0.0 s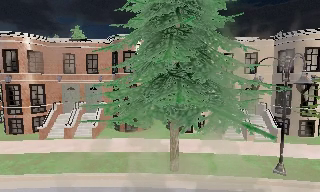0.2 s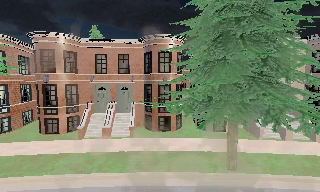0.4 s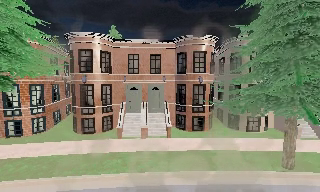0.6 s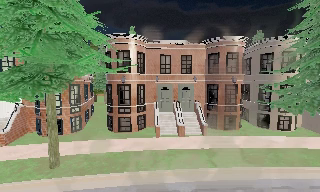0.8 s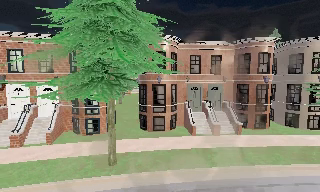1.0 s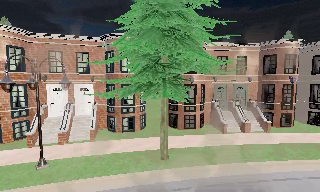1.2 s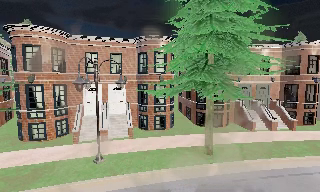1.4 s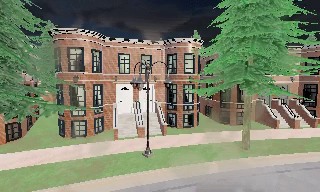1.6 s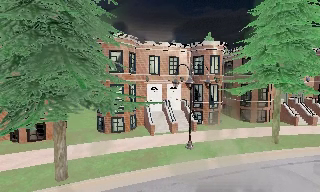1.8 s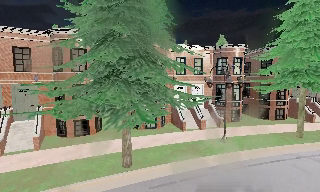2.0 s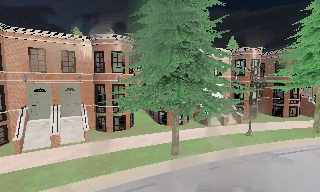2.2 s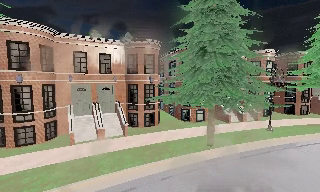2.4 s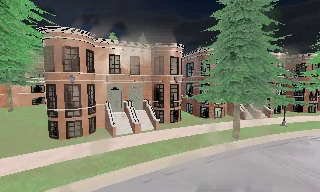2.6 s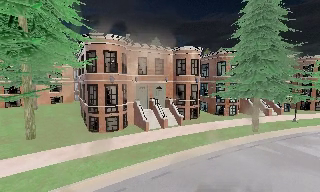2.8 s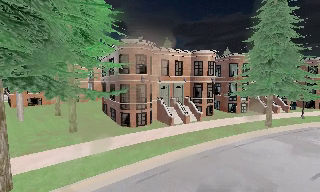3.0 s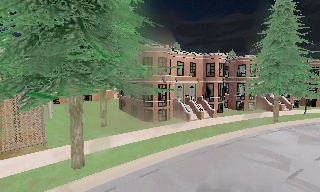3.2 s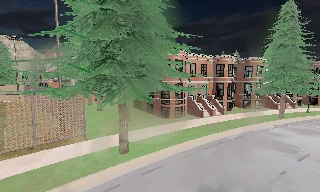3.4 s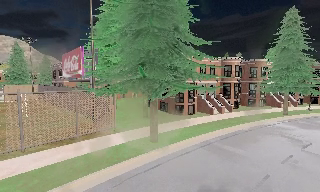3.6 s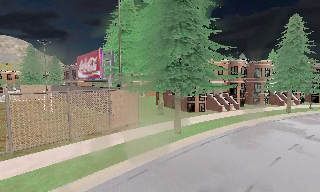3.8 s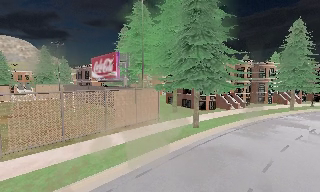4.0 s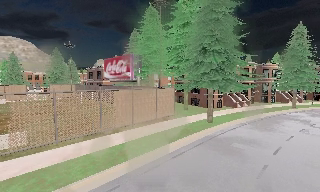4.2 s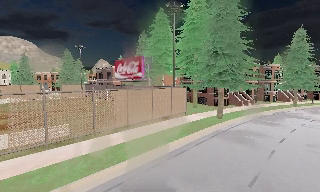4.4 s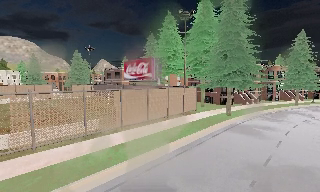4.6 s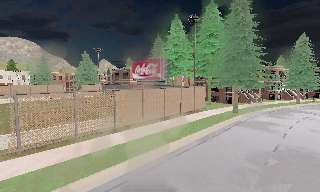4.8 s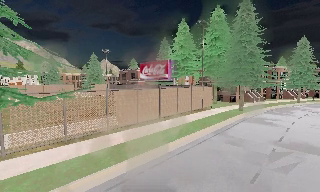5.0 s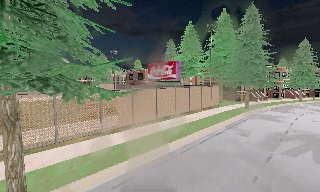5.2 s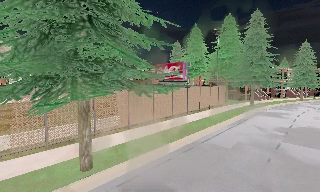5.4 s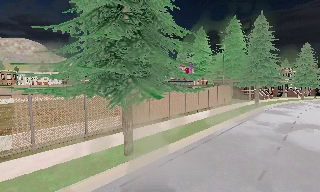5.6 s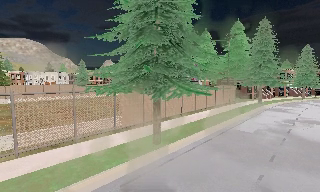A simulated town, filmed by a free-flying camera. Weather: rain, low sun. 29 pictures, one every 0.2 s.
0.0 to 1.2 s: The camera travels to its left, about 15 m, so close, fixed things drift to the right.
1.2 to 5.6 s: The camera travels to its left and backward, about 50 m, so close, fixed things drift to the right.
The film runs forward here.
